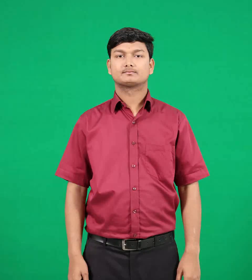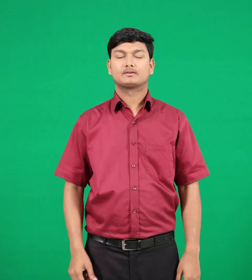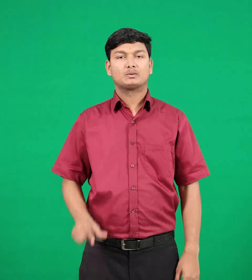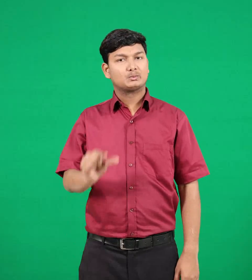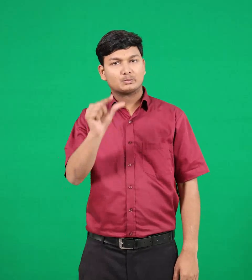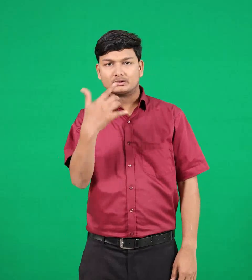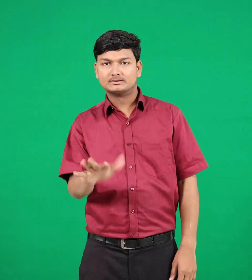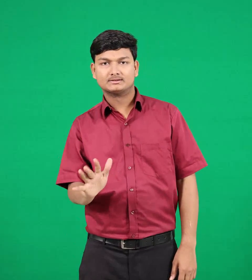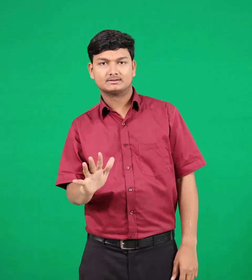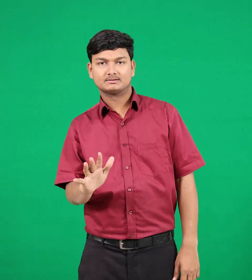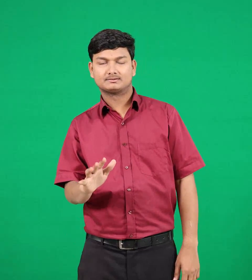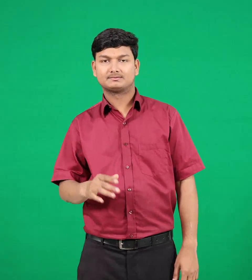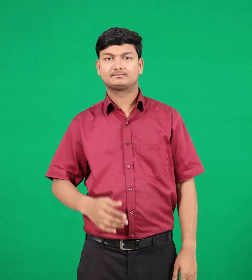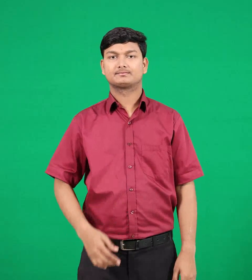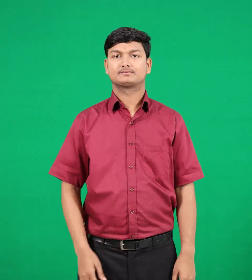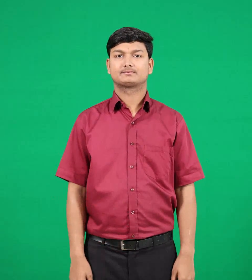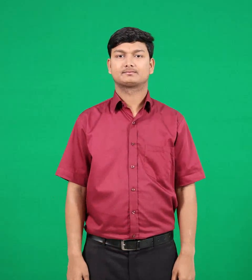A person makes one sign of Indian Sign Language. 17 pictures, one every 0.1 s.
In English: useless
